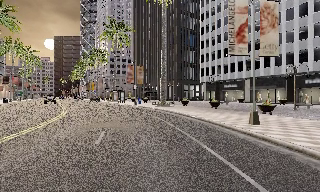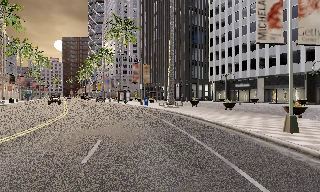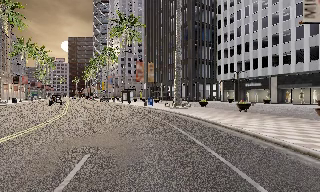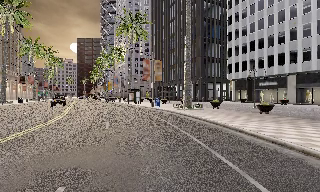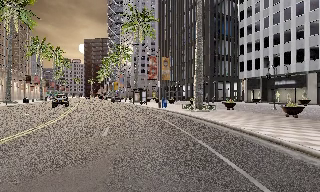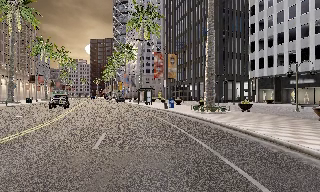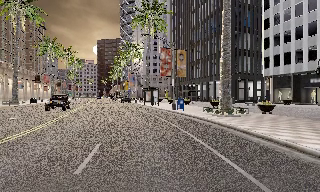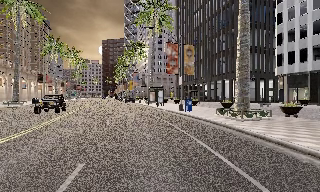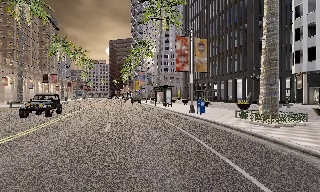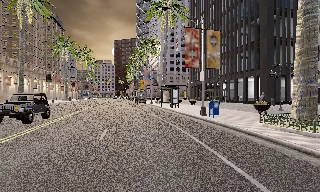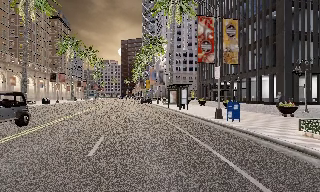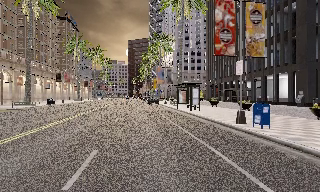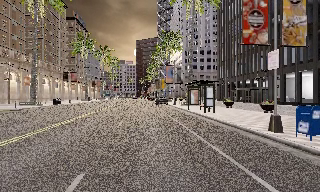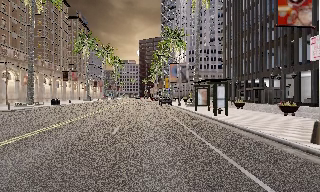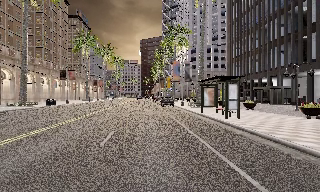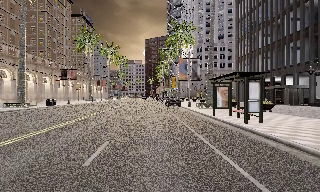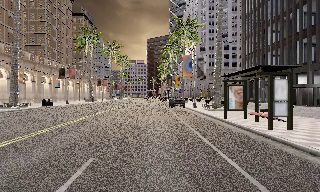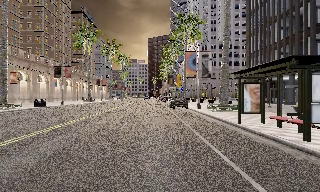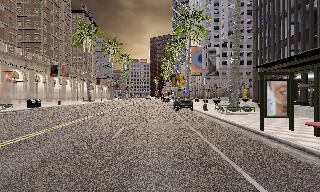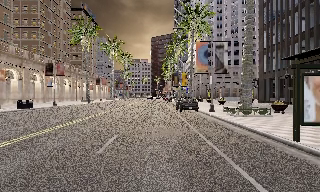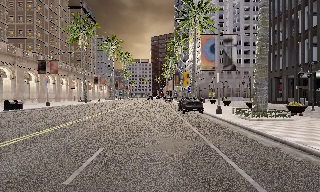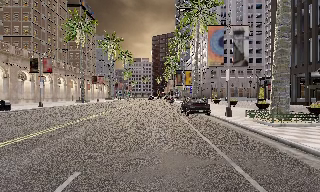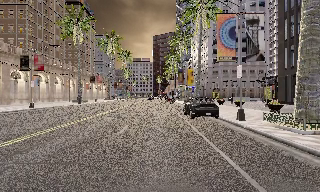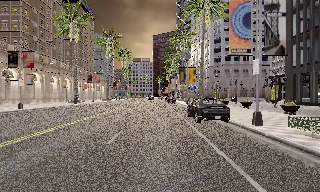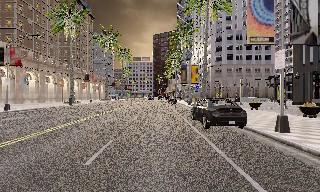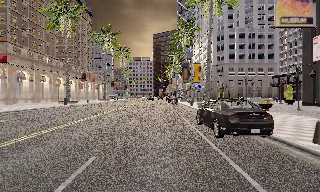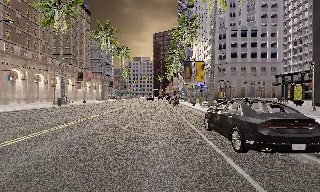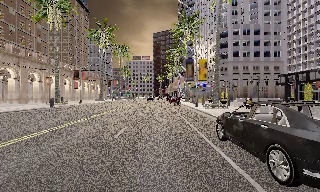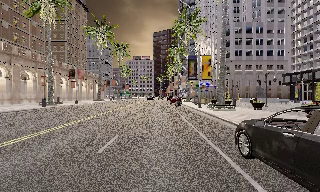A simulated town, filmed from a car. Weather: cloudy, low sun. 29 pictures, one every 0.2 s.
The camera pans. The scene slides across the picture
to the right.
The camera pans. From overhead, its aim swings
counterclockwise.
0.0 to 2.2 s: The camera pans to its left, which is counterclockwise from overhead, by about 25 degrees. It travels forward, about 18 m, so what stands in front looms larger.
2.2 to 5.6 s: The camera travels forward, about 30 m, so what stands in front looms larger.
The film runs forward here.
